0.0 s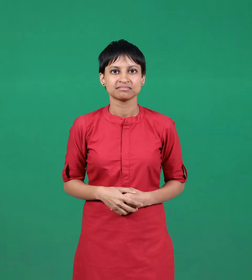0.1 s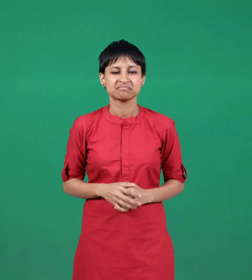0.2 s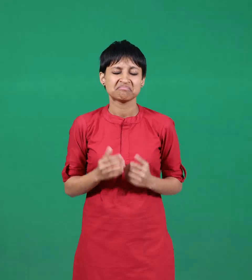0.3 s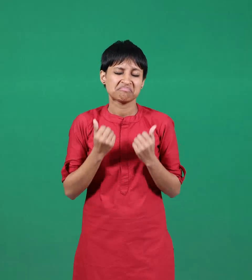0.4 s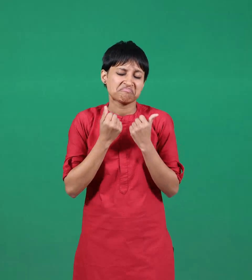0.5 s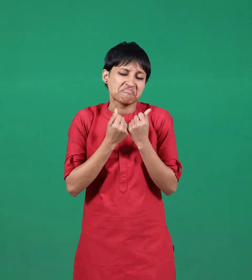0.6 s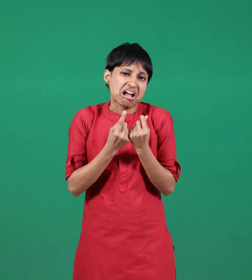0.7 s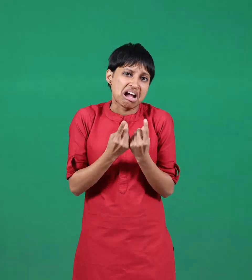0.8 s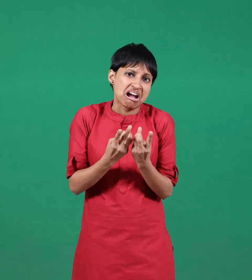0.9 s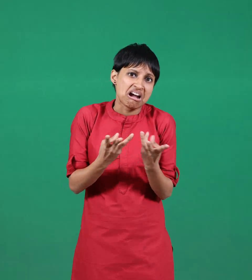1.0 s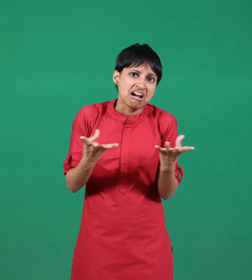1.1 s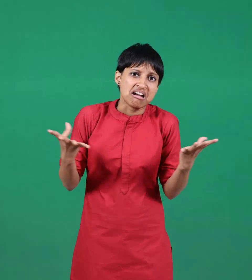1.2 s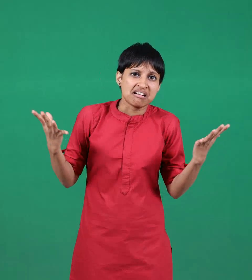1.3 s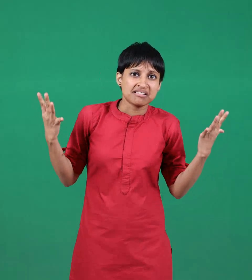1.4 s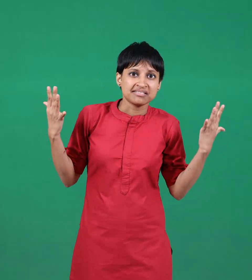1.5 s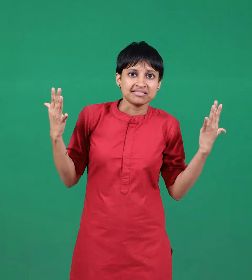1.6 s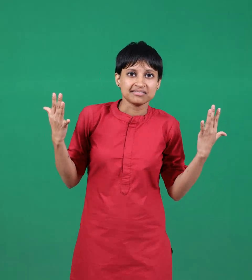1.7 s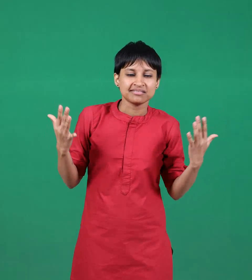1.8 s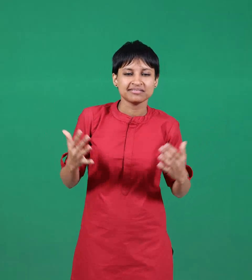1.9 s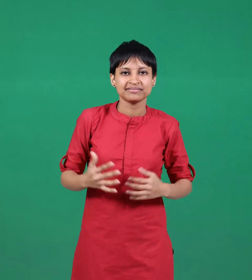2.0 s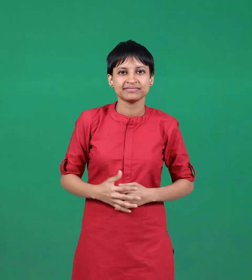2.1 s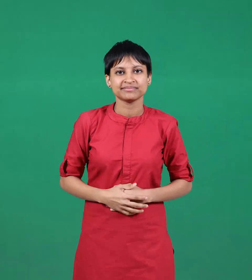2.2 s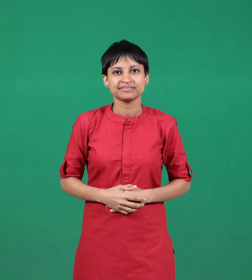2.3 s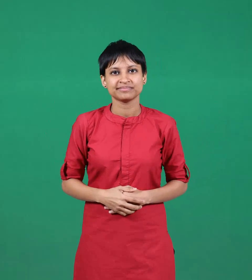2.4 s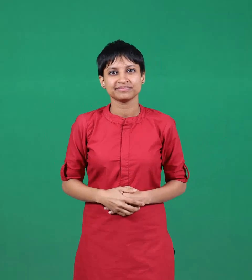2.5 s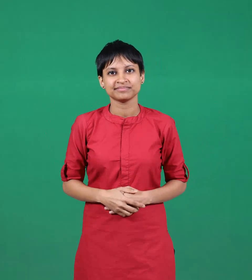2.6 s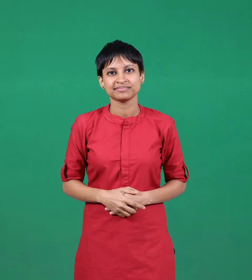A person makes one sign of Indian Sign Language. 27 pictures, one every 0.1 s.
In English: many
